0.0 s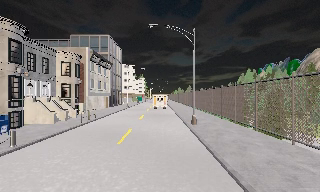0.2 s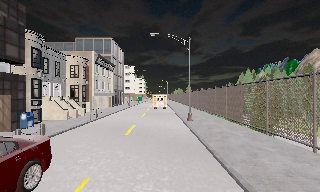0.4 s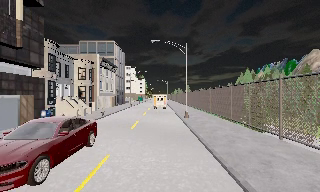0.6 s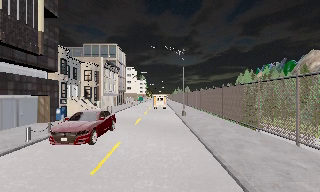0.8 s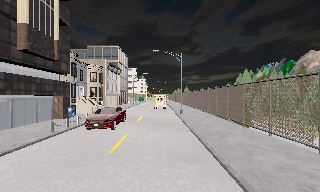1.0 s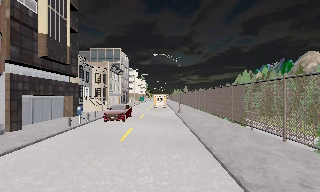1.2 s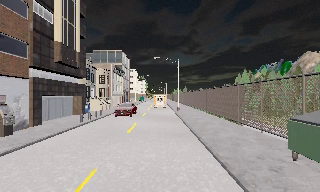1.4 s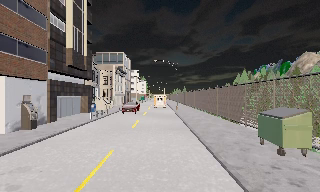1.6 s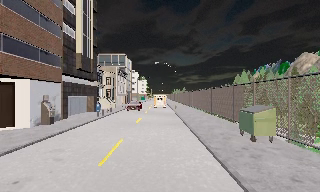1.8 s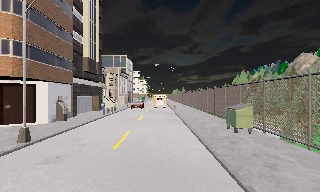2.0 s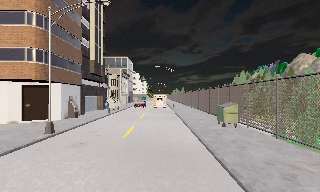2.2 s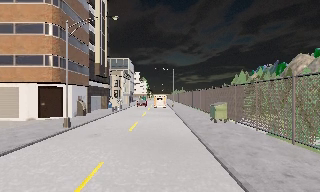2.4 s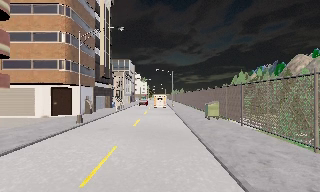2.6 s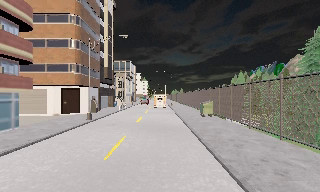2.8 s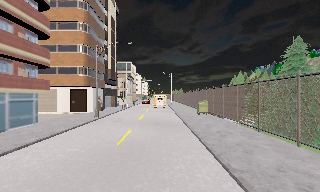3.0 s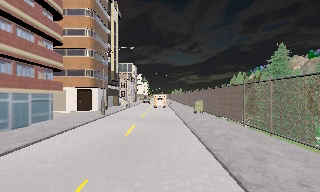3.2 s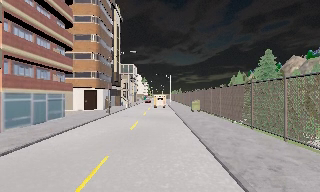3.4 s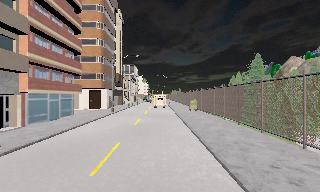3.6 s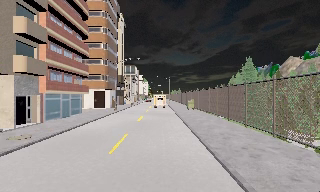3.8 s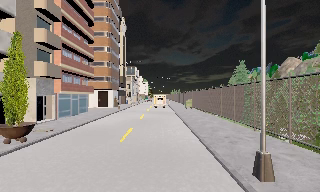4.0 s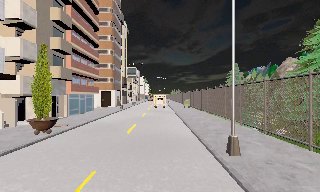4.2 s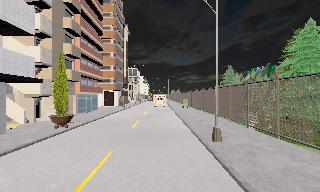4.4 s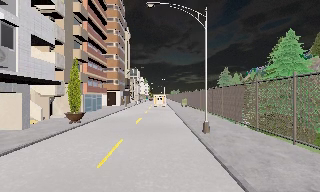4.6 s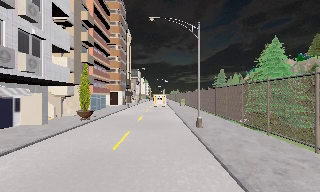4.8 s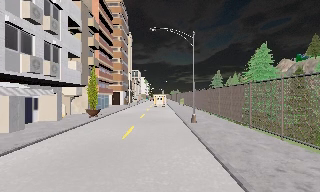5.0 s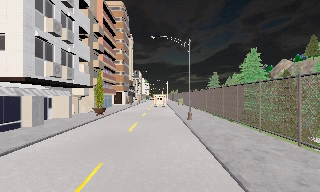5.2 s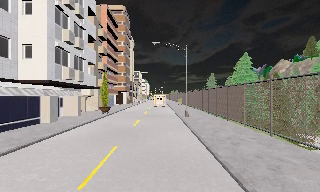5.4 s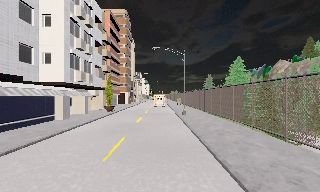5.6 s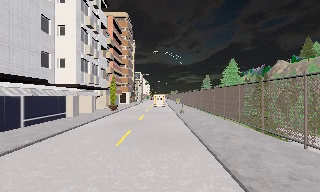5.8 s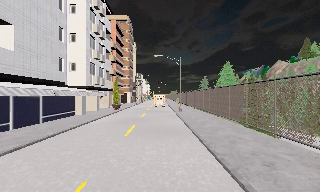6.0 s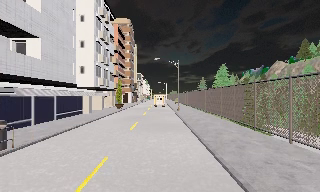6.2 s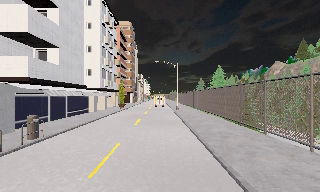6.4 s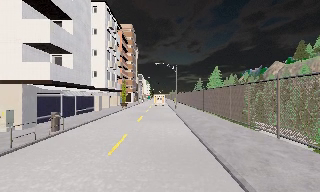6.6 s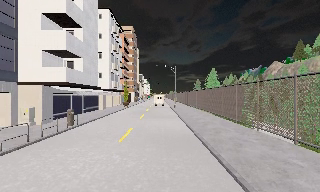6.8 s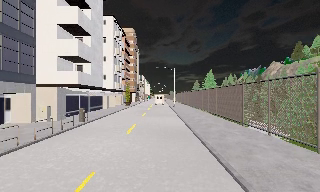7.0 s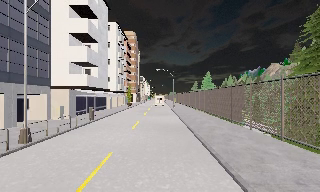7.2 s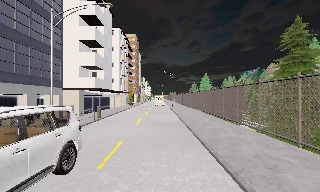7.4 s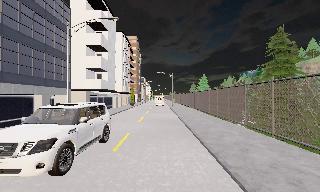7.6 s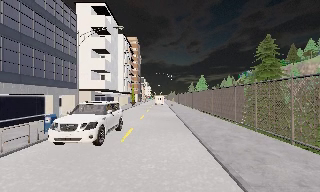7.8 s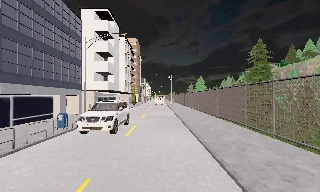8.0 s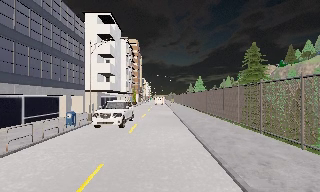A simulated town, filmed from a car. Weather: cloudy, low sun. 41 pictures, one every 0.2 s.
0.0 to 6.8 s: The camera travels backward, about 60 m, so what stands in front gets smaller.
6.8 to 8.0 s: The camera travels backward, about 9 m, so what stands in front gets smaller. It loses speed.
The film runs backward here.
